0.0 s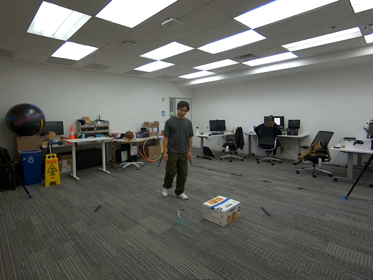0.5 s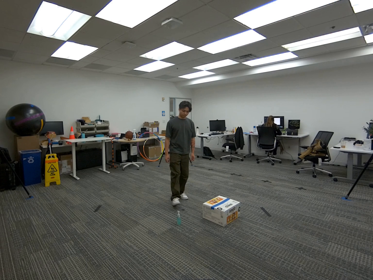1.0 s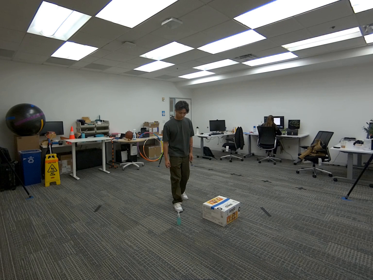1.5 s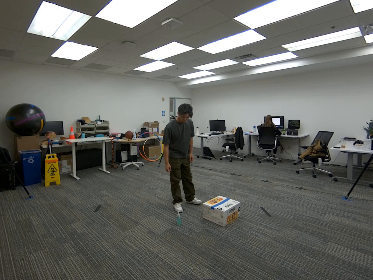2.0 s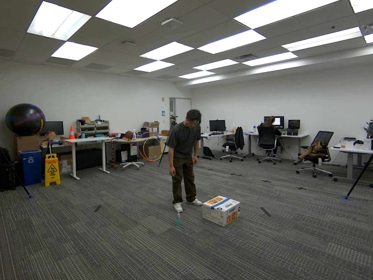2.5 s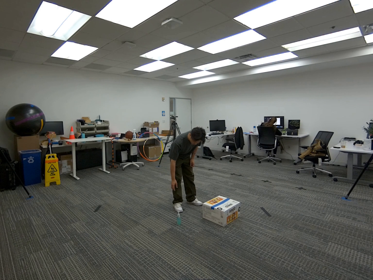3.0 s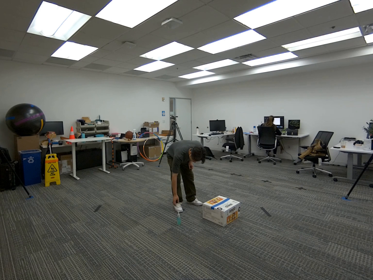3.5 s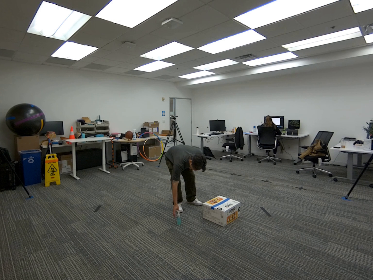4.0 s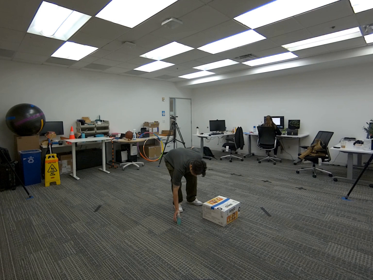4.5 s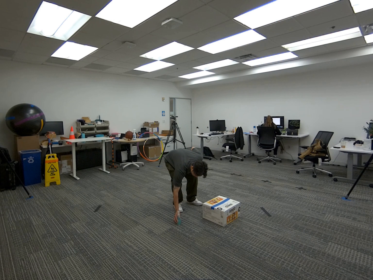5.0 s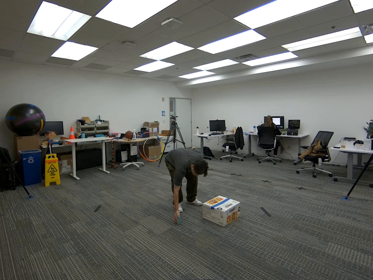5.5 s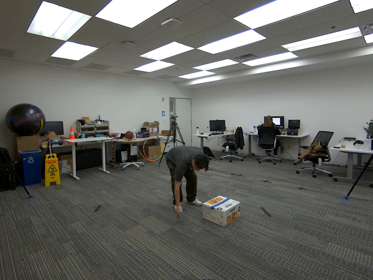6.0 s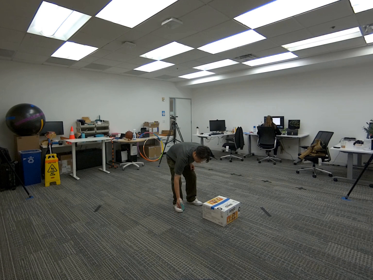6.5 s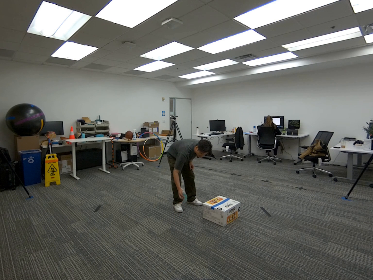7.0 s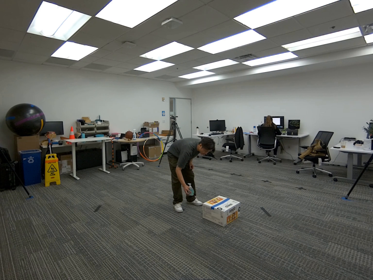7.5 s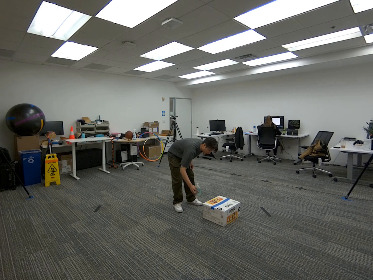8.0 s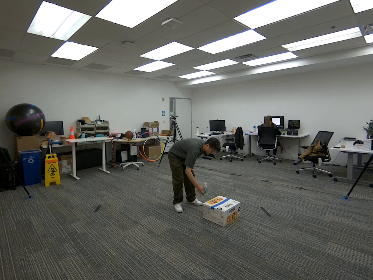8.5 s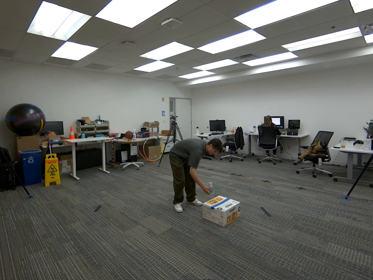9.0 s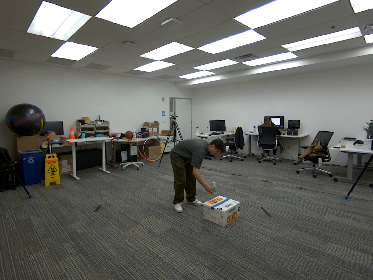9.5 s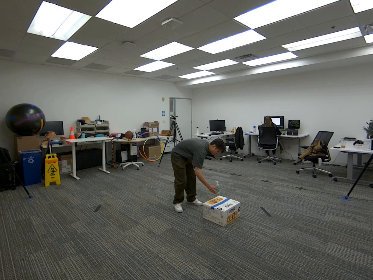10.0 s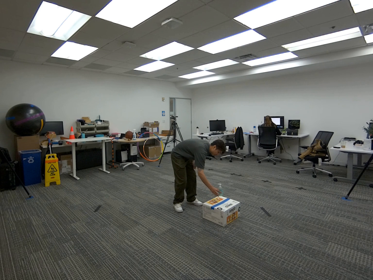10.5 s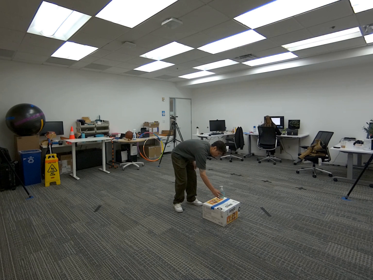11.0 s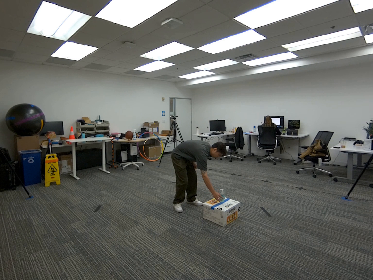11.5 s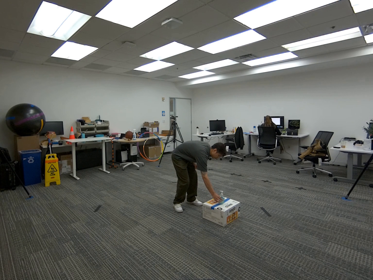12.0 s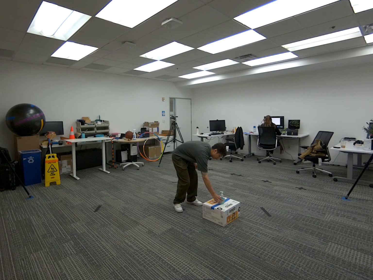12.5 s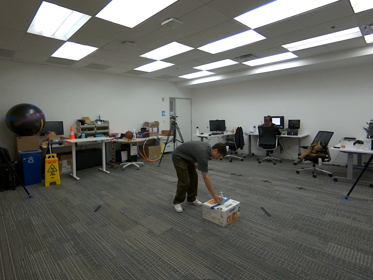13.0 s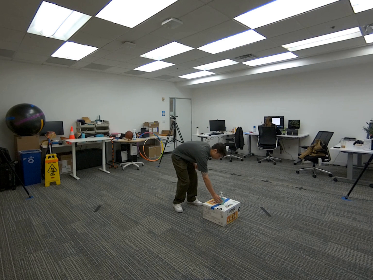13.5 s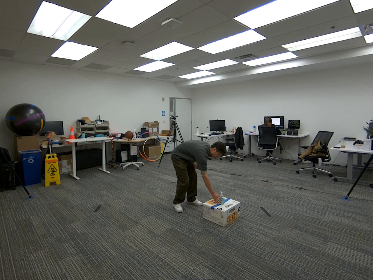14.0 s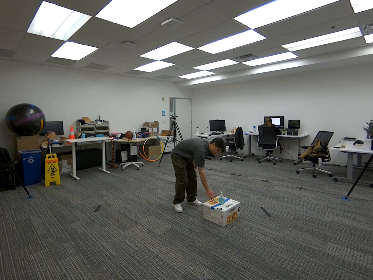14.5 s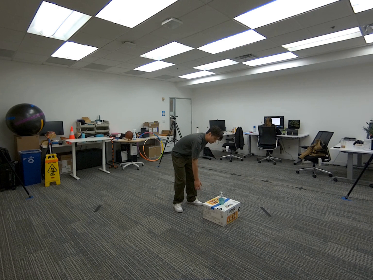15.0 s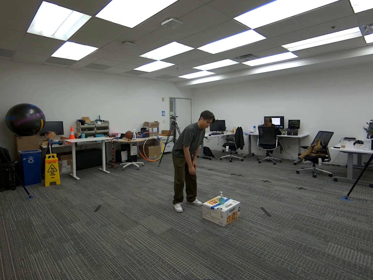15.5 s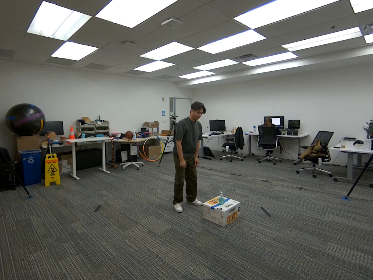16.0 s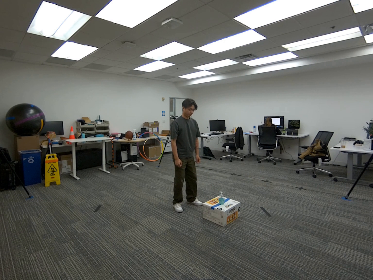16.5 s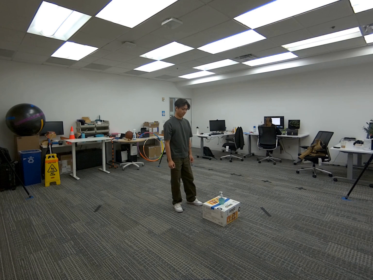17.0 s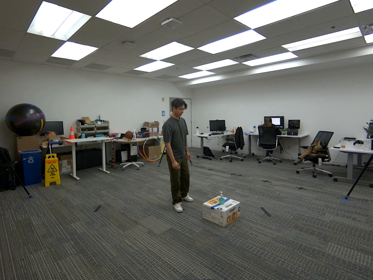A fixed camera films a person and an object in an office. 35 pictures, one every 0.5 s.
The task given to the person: Walk to the hand soap on the ground, pick the soap with your right hand and place it on top of the snack box.
